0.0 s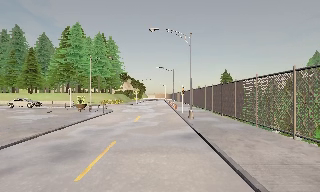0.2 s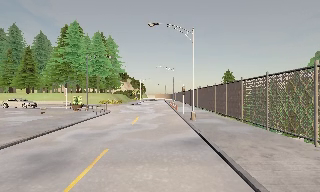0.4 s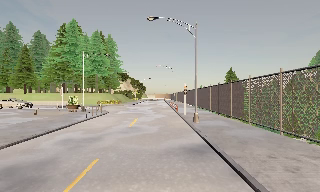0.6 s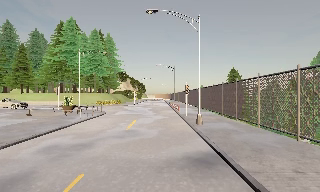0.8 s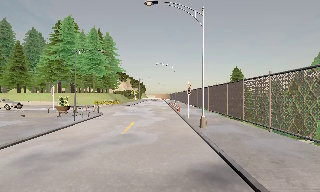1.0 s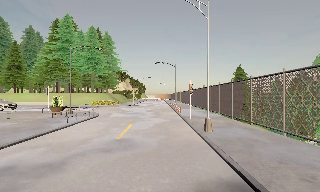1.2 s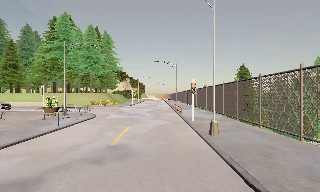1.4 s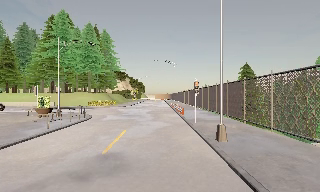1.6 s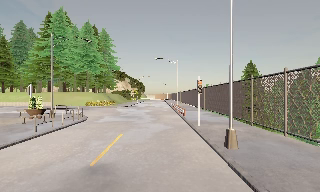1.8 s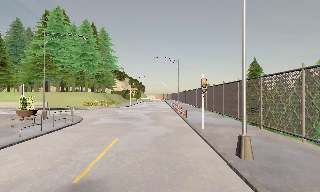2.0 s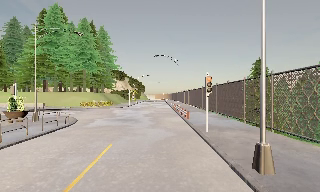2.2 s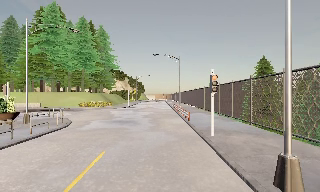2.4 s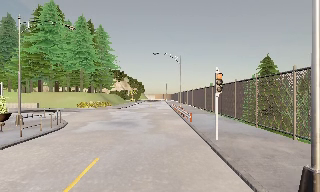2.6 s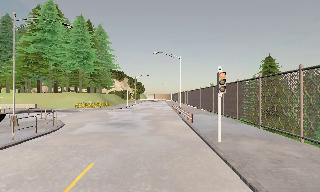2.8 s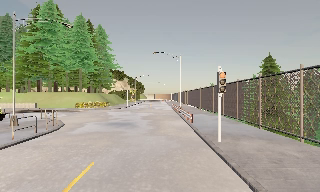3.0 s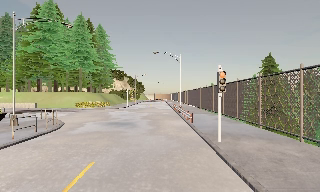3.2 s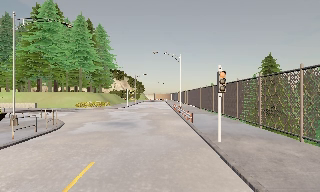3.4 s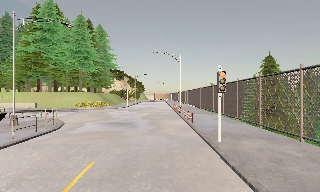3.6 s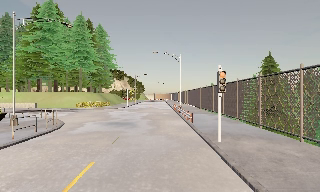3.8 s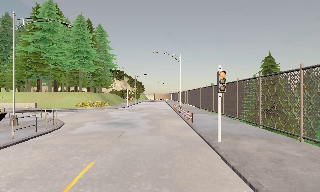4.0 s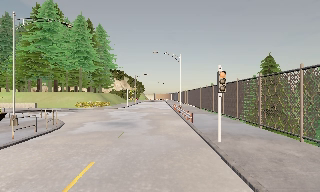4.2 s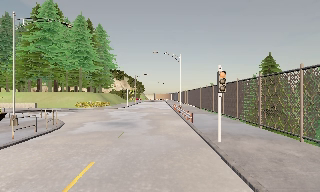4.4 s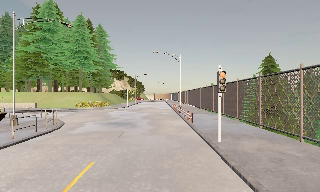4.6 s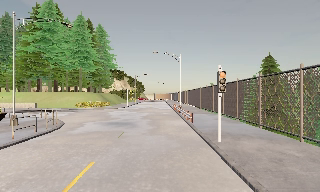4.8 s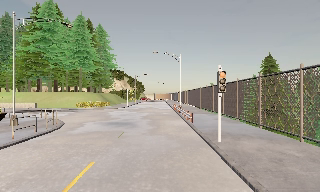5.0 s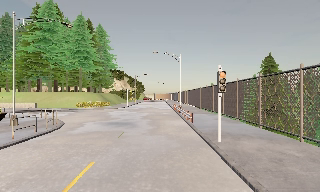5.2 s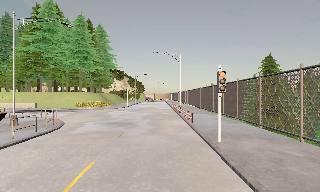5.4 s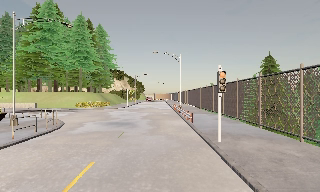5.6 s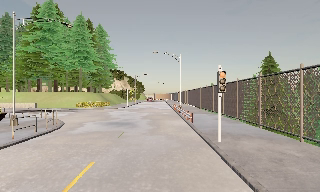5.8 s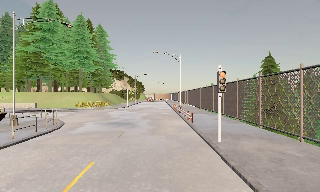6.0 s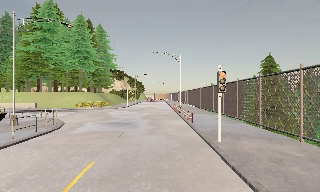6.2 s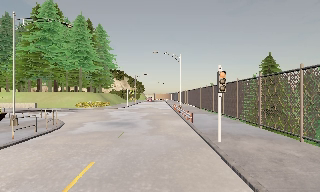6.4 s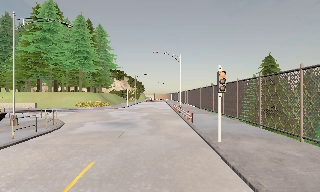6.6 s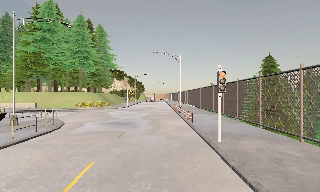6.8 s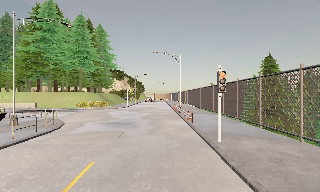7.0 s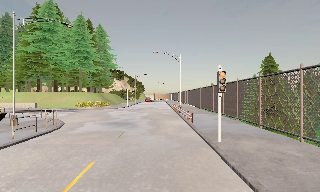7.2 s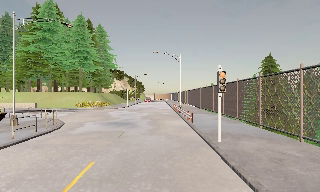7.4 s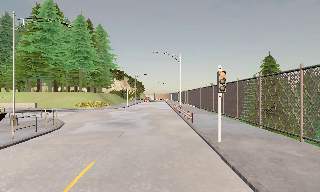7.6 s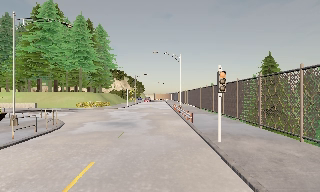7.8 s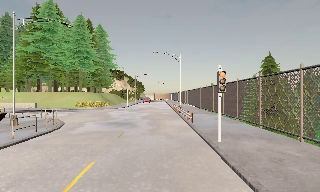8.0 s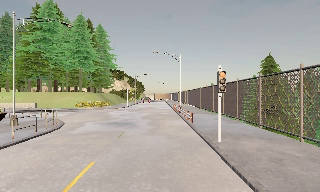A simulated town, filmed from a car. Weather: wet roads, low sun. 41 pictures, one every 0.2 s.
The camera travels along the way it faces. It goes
forward.
0.0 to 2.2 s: The camera travels forward, about 10 m, so what stands in front looms larger.
2.2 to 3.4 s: The camera travels forward, about 1 m, so what stands in front looms larger. It loses speed.
3.4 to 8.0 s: The camera keeps its place and its aim.
The film runs forward here.
